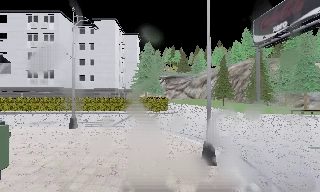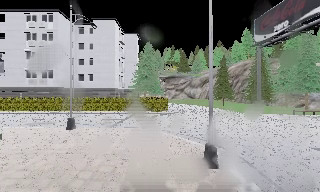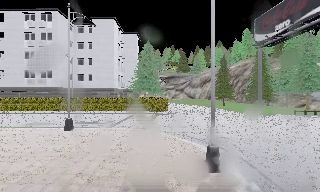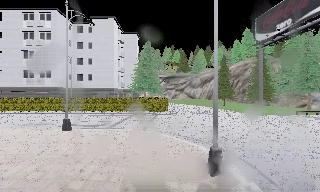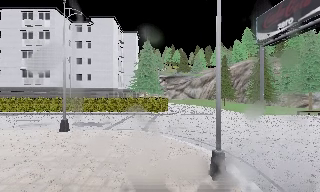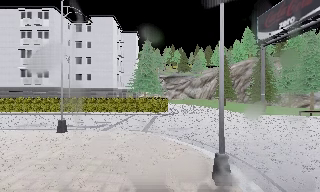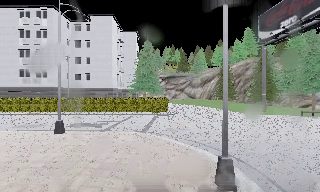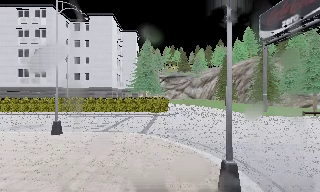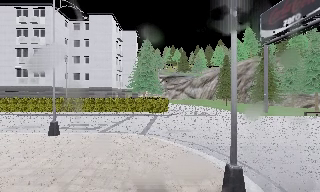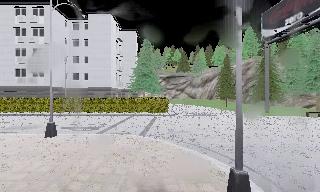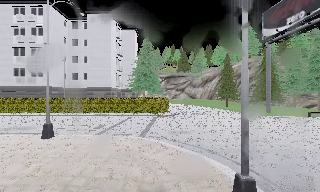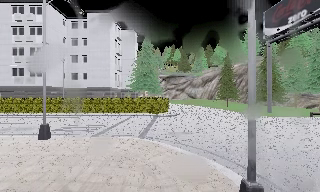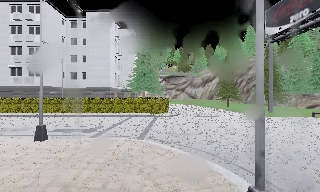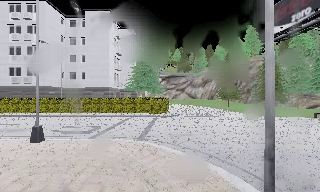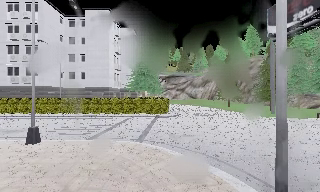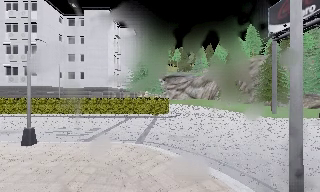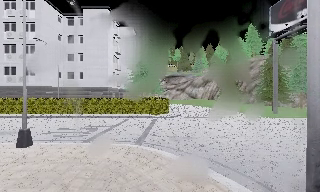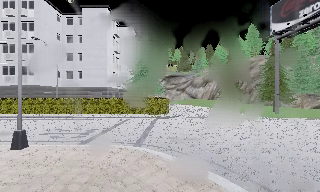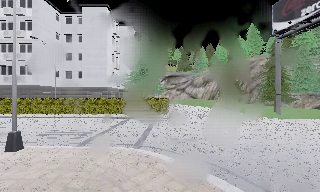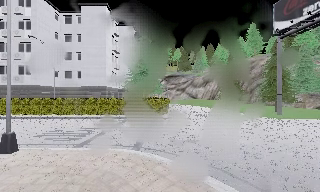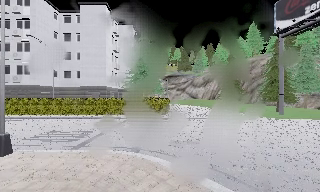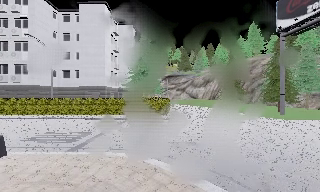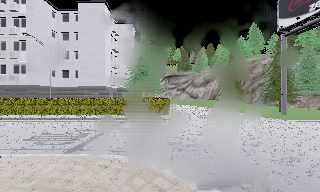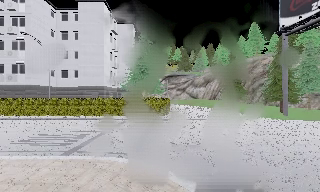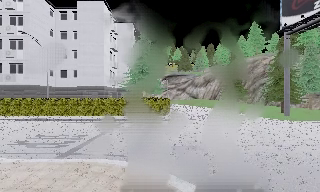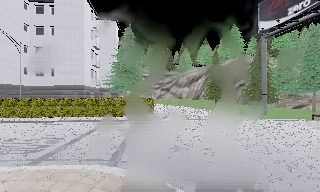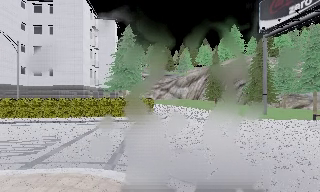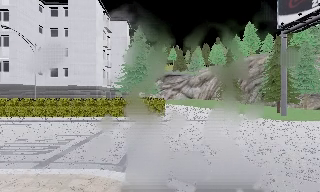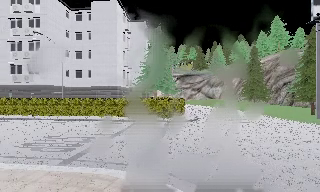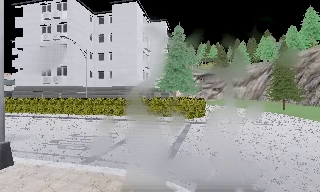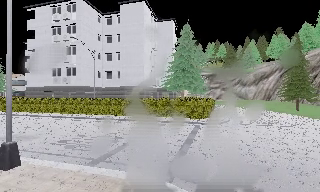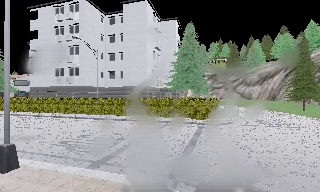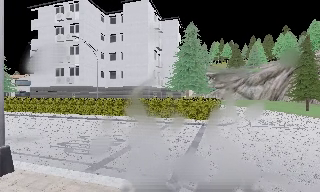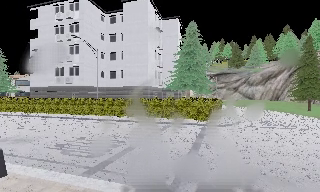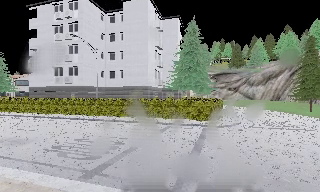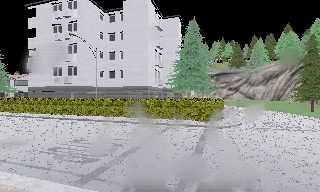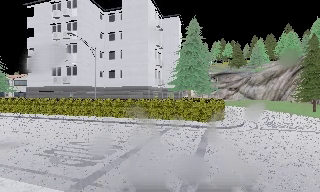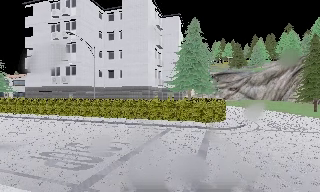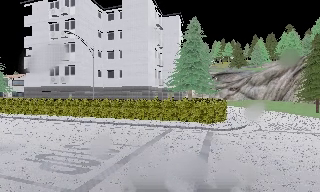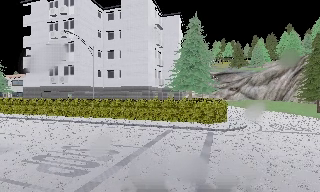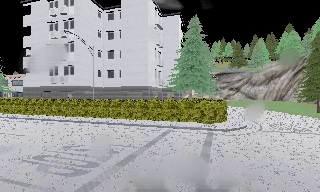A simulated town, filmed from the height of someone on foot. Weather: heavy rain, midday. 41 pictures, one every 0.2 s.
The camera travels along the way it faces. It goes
forward.
0.0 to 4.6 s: The camera travels forward, about 5 m, so what stands in front looms larger.
4.6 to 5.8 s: The scene slides to the right, as the camera pans about 10 degrees to its left. It travels forward, about 1.5 m, so what stands in front looms larger.
5.8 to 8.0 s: The camera travels forward, about 2 m, so what stands in front looms larger.
The film runs forward here.
